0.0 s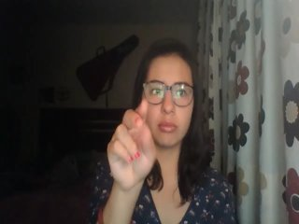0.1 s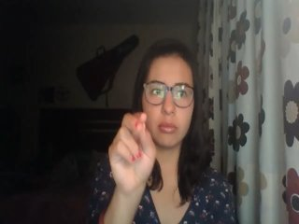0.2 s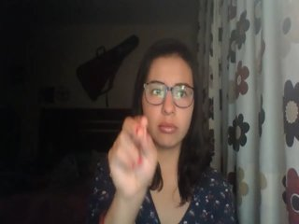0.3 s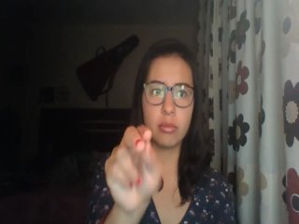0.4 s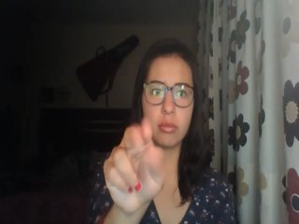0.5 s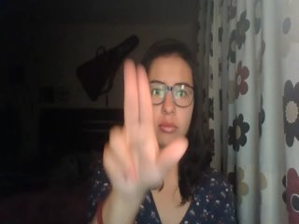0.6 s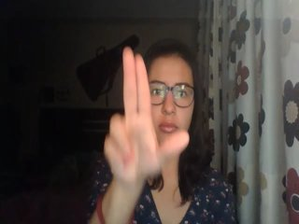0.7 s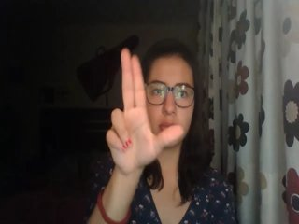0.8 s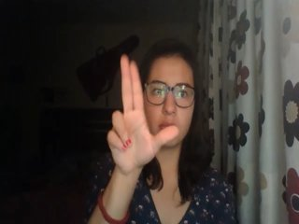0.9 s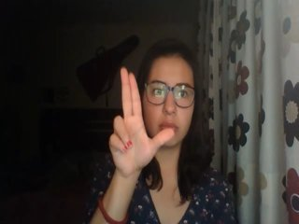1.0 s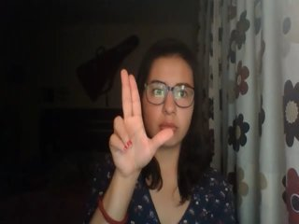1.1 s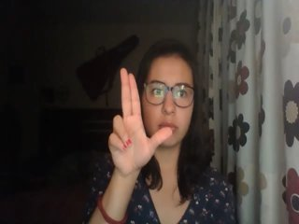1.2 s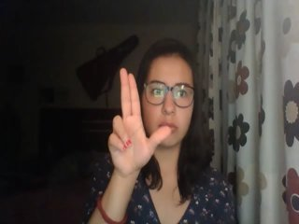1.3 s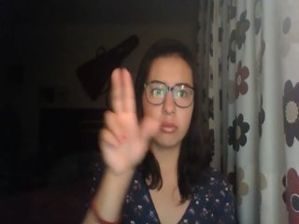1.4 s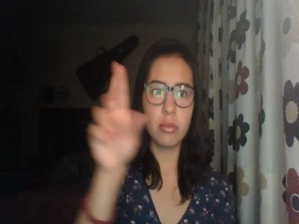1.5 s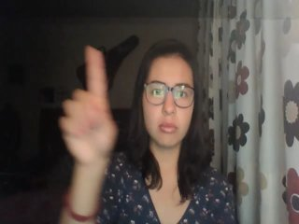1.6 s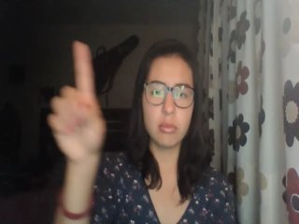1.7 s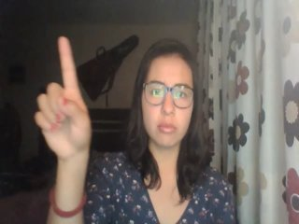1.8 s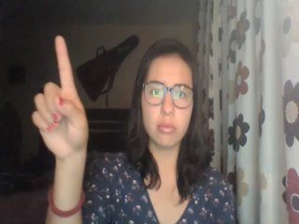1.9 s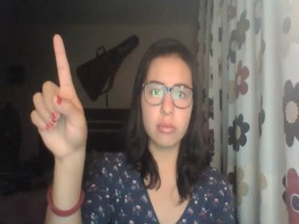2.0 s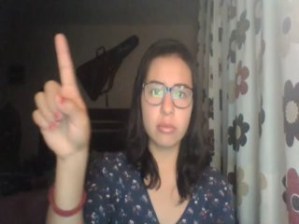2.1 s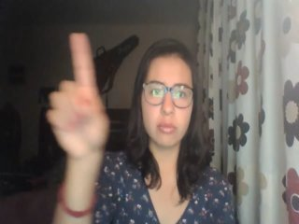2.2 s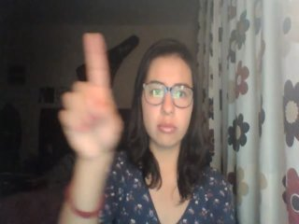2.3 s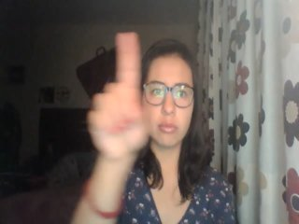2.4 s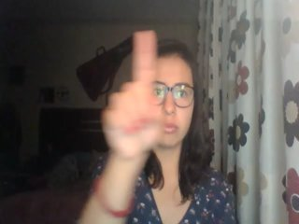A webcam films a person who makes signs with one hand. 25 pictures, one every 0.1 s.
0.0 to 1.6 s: Zoom in.
1.7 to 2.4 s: Pointing with one finger.
